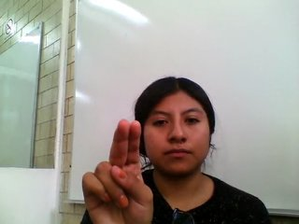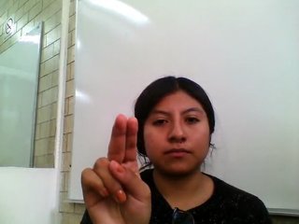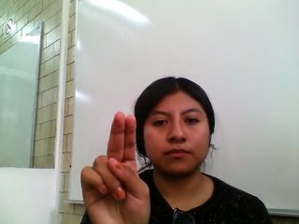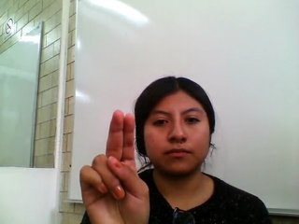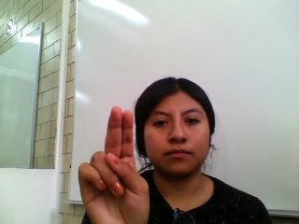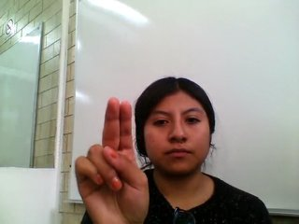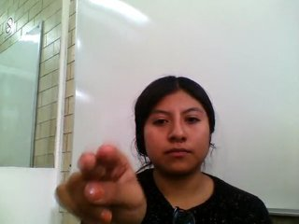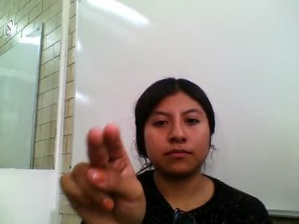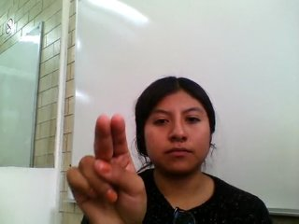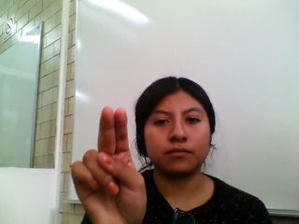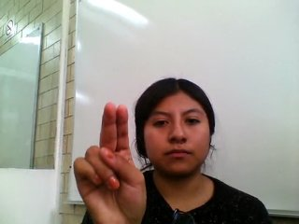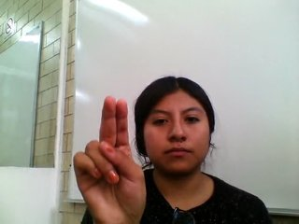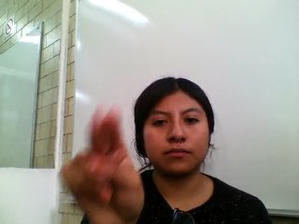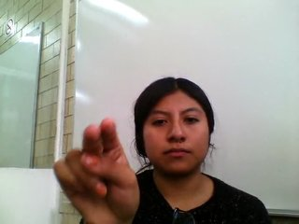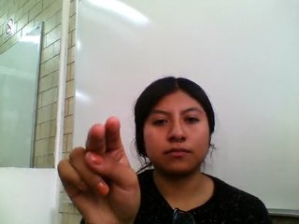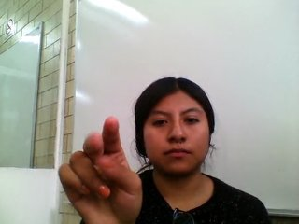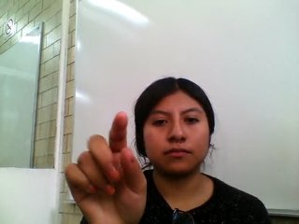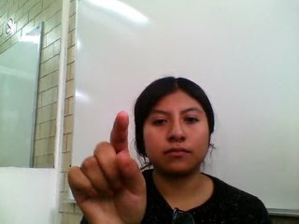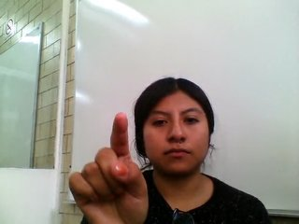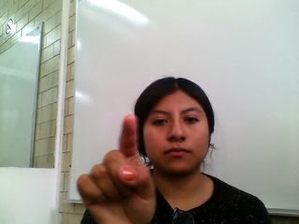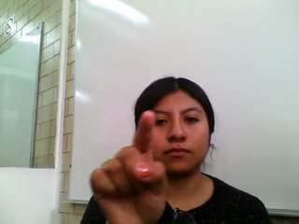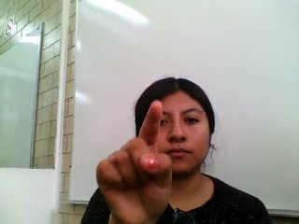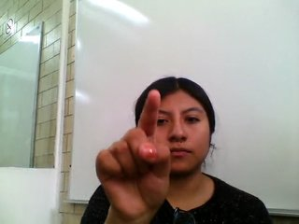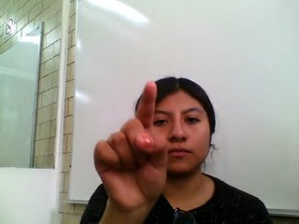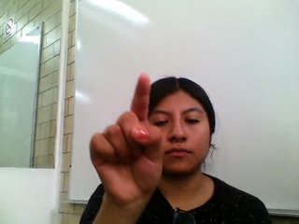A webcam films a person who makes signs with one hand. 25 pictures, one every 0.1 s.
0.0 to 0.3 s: Pointing with two fingers.
0.4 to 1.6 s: Double click with two fingers.
1.7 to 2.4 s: Pointing with one finger.
